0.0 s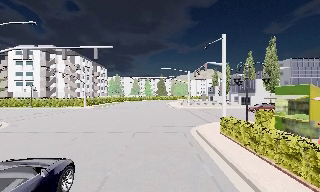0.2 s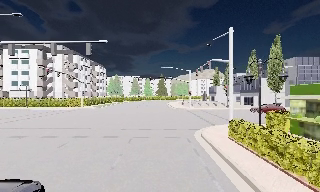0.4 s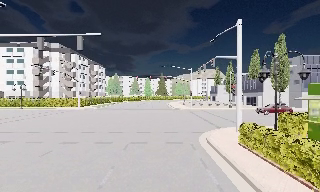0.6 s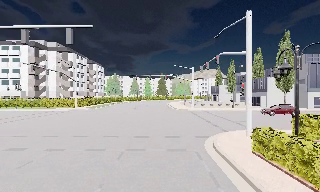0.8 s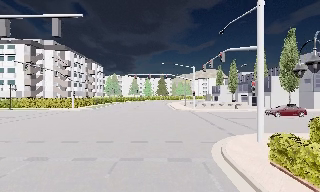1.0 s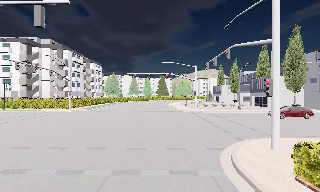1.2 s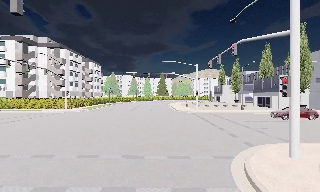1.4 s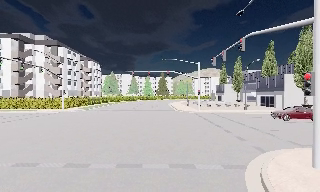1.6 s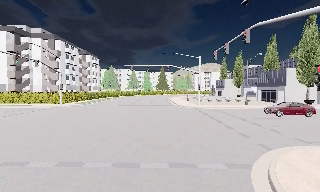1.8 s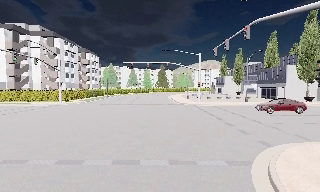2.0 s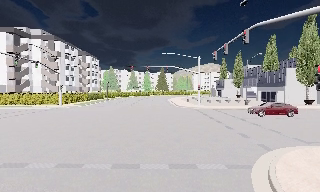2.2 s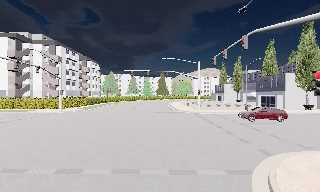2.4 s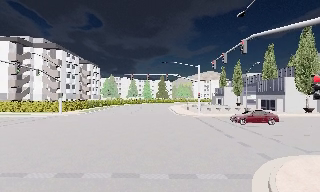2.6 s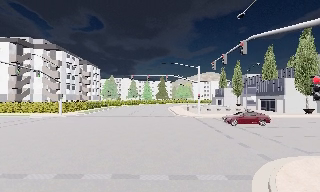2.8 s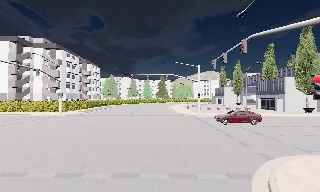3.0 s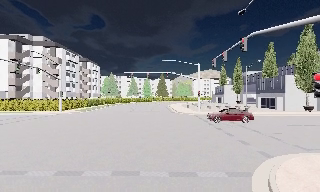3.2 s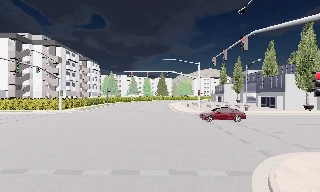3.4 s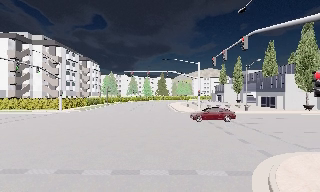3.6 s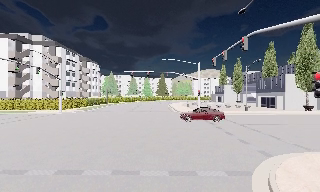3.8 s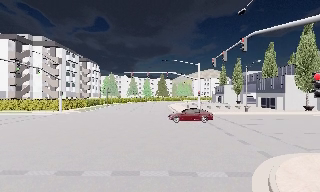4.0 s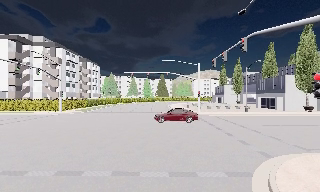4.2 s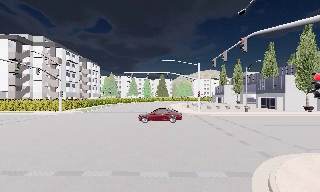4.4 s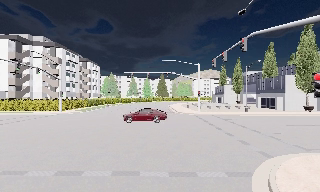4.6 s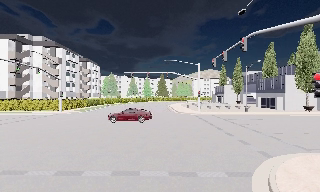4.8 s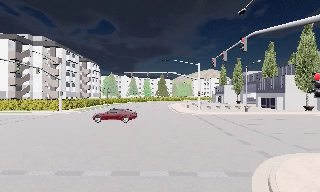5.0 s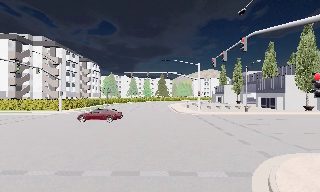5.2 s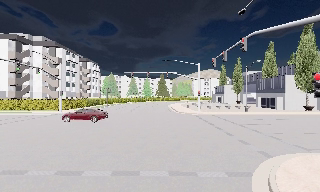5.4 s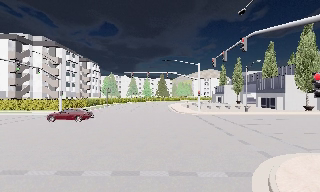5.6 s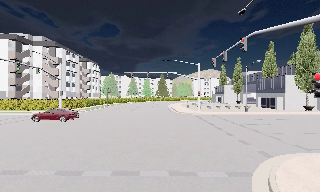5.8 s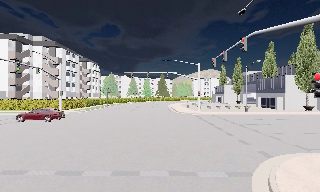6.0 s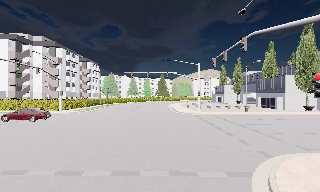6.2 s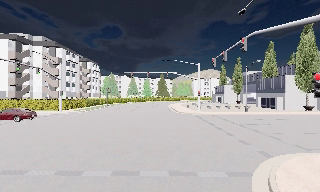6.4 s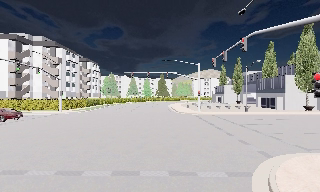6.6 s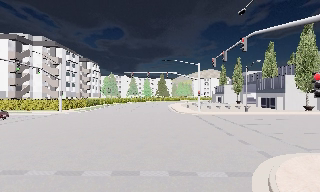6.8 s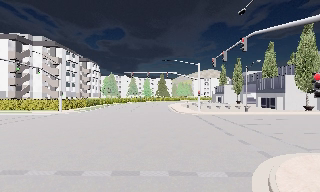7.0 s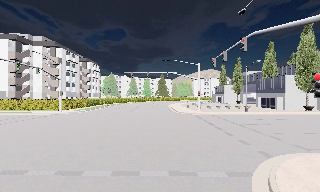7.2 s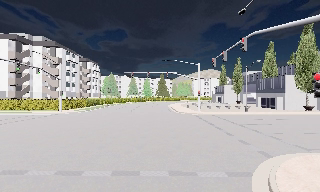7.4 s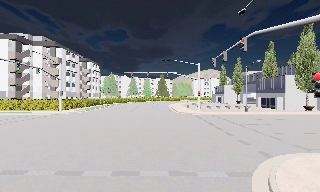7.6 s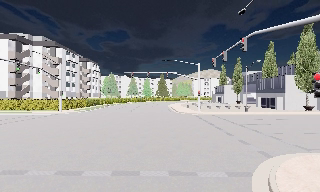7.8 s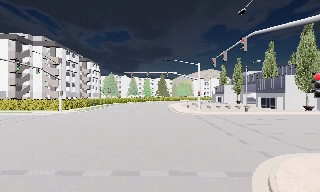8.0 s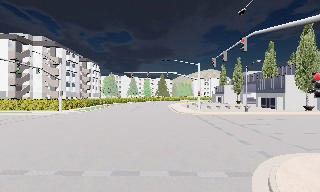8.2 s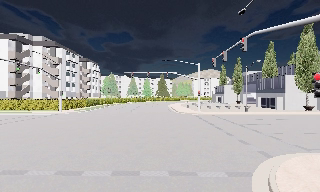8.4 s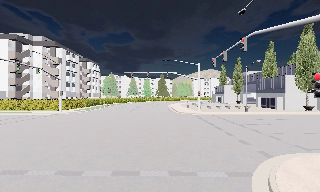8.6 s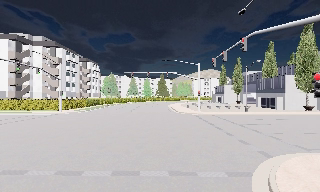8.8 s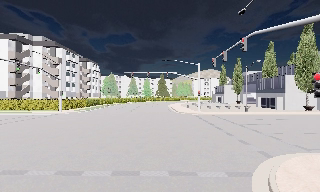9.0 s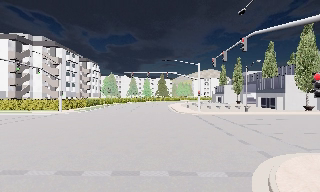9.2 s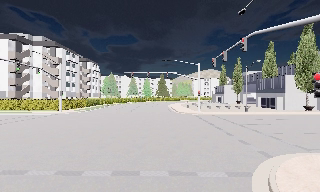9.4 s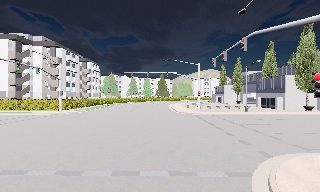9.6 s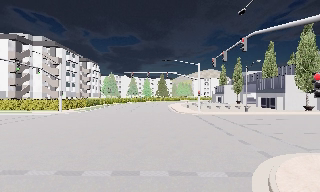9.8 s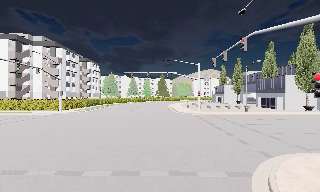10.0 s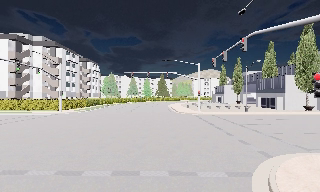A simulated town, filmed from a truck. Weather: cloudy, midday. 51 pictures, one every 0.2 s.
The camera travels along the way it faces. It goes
forward.
0.0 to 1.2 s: The camera travels forward, about 7 m, so what stands in front looms larger.
1.2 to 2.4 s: The camera travels forward, about 1.5 m, so what stands in front looms larger. It loses speed.
2.4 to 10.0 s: The camera keeps its place and its aim.
The film runs forward here.
